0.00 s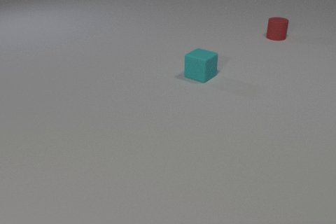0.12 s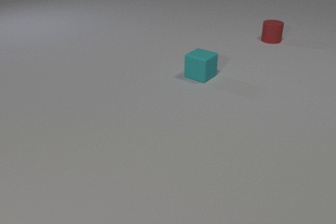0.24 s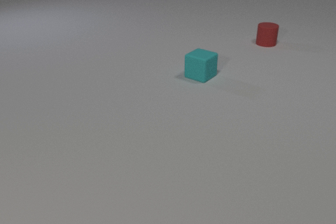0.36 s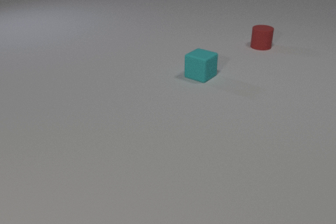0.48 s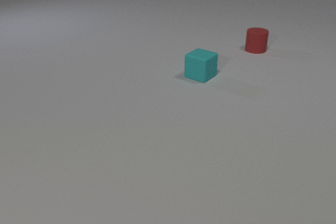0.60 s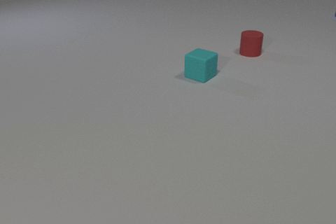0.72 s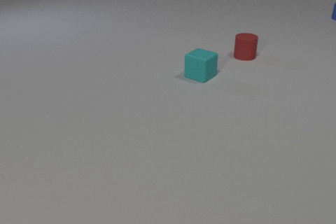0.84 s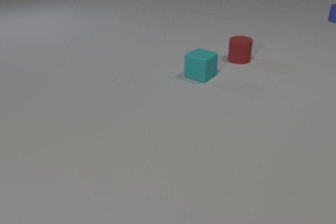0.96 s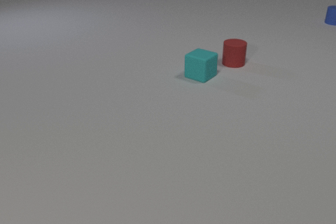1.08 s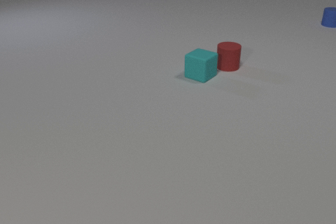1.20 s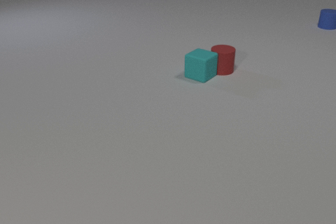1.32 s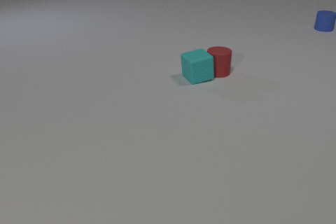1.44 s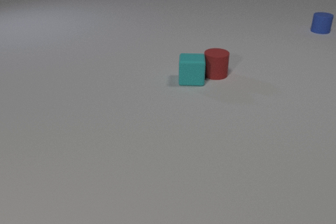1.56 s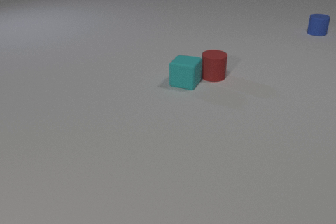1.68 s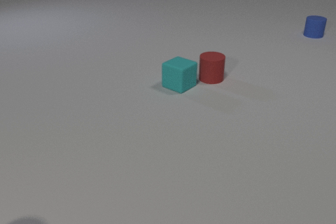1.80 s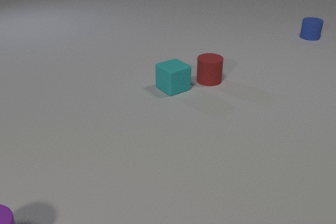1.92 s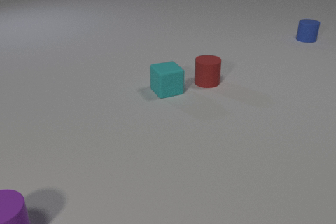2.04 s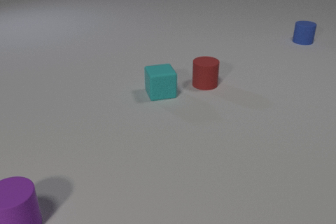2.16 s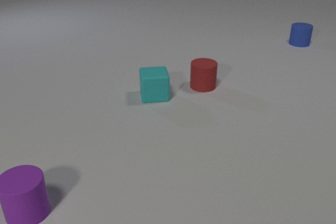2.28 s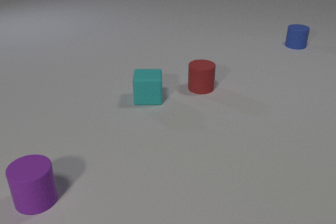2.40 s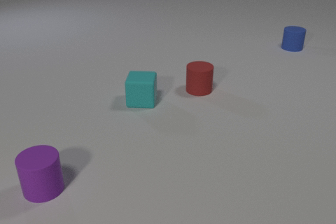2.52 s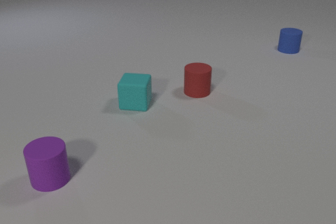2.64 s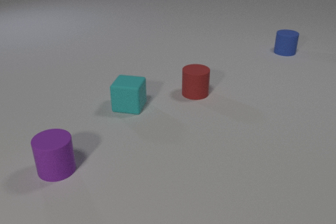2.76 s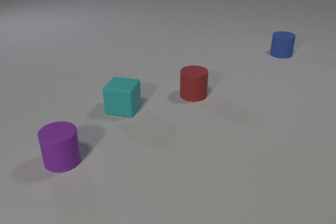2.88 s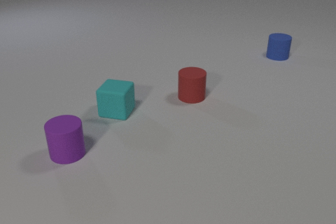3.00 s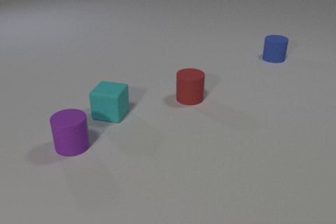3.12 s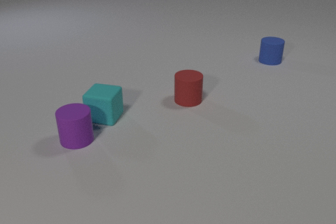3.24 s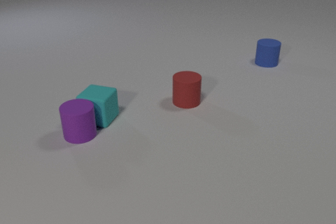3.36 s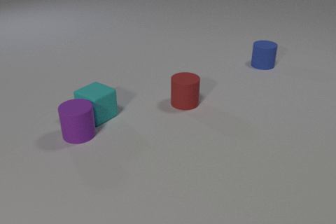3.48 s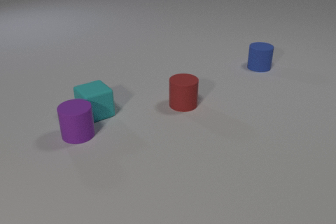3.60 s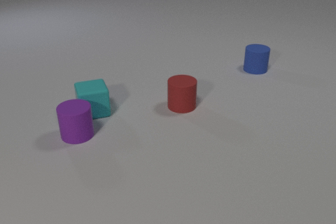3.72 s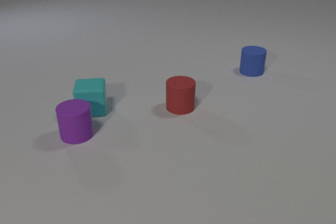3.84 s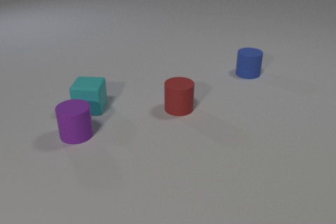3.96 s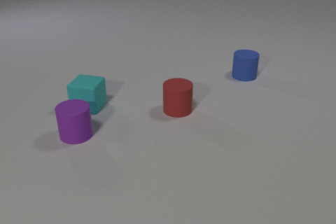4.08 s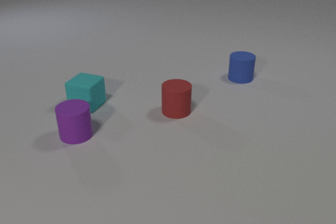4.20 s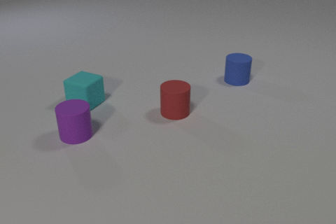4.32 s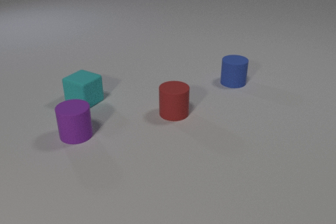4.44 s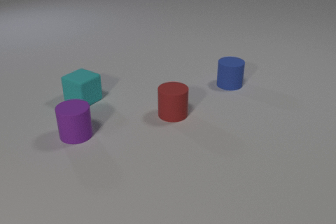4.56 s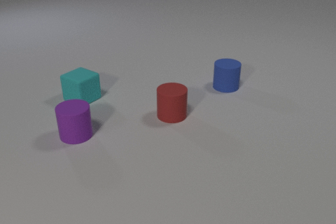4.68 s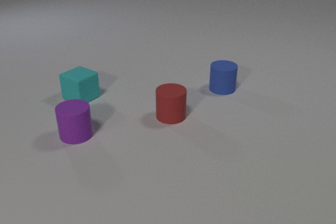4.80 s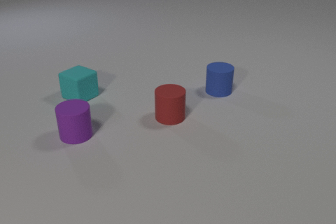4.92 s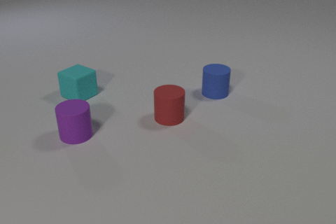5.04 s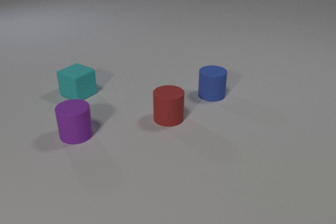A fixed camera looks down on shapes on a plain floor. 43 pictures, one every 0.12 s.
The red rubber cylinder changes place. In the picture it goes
toward the camera.
The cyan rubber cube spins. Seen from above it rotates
clockwise.
0.00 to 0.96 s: The red rubber cylinder slides toward the camera and to the left. The blue rubber cylinder comes in at the right edge, slides toward the camera.
0.96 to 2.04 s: The red rubber cylinder slides toward the camera and to the left. The cyan rubber cube slides toward the camera and to the left, spins clockwise seen from above by about 120 degrees, its near face sliding to the left. The blue rubber cylinder slides toward the camera. The purple rubber cylinder comes in at the bottom edge, slides away from the camera and to the right. The red rubber cylinder and the cyan rubber cube collide.
2.04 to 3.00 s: The red rubber cylinder slides toward the camera and to the left. The cyan rubber cube slides to the left and toward the camera, spins so that its near face slides to the left, clockwise seen from above. The blue rubber cylinder slides toward the camera and to the left. The purple rubber cylinder slides away from the camera and to the right.
3.00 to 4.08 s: The red rubber cylinder slides toward the camera and to the left. The cyan rubber cube slides away from the camera and to the left, spins clockwise seen from above by about 90 degrees, its near face sliding to the left. The blue rubber cylinder slides toward the camera and to the left. The purple rubber cylinder slides away from the camera. The cyan rubber cube and the purple rubber cylinder collide.
4.08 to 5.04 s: The red rubber cylinder slides toward the camera and to the left. The cyan rubber cube slides away from the camera. The blue rubber cylinder slides toward the camera and to the left.
Are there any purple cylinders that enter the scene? yes.
How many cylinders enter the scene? 2.
How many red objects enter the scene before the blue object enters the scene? 0.
